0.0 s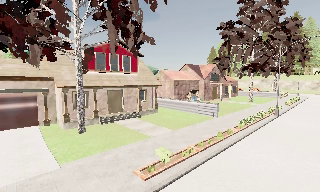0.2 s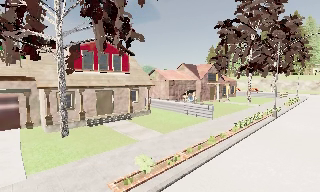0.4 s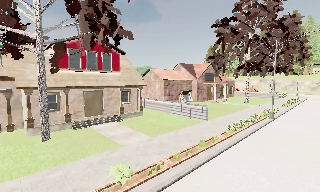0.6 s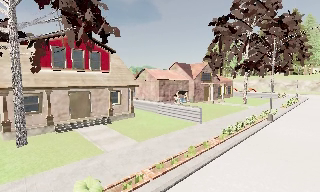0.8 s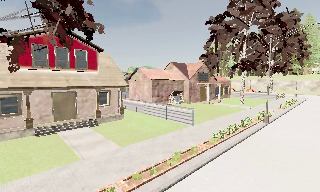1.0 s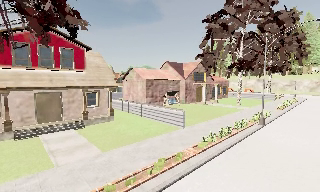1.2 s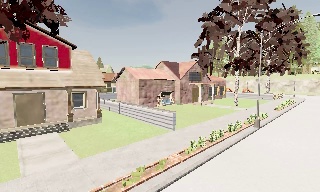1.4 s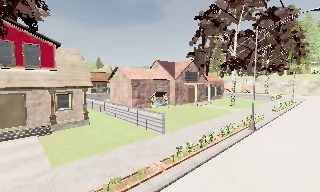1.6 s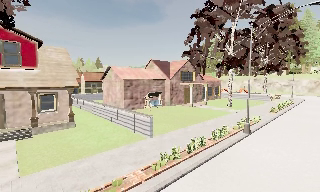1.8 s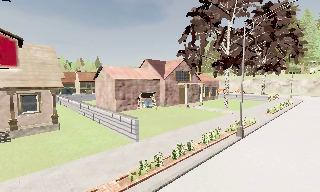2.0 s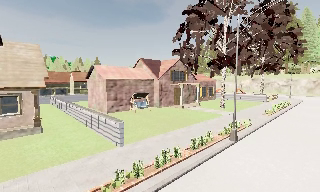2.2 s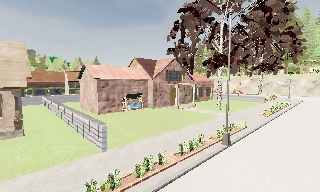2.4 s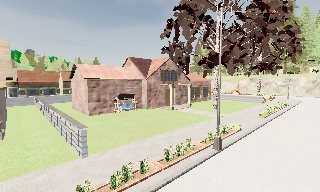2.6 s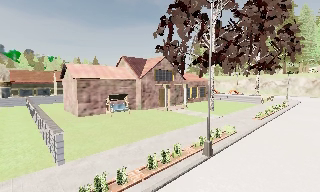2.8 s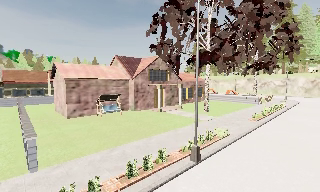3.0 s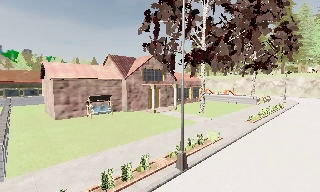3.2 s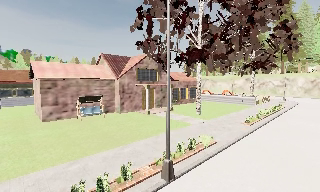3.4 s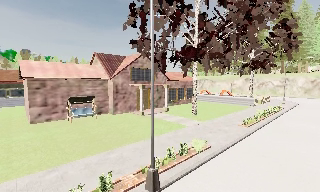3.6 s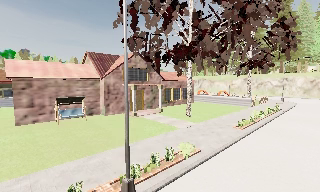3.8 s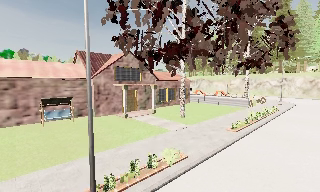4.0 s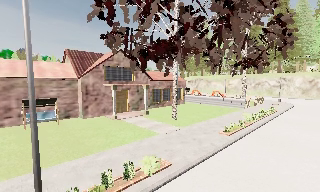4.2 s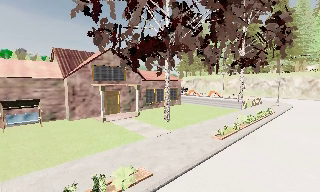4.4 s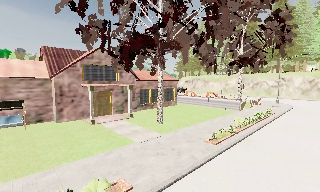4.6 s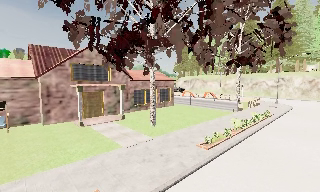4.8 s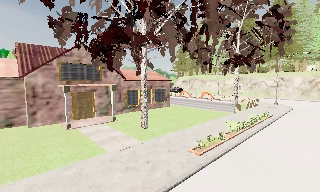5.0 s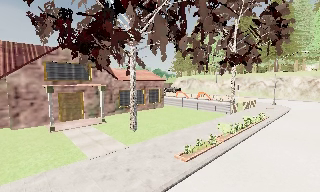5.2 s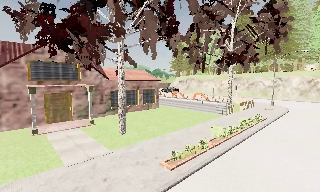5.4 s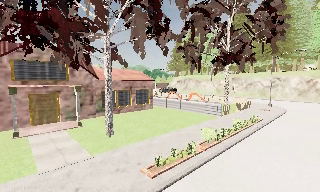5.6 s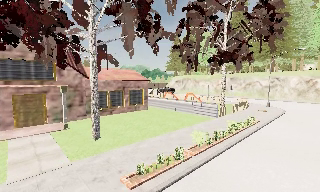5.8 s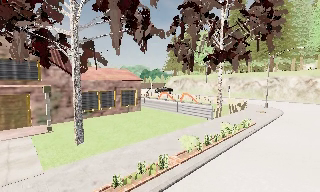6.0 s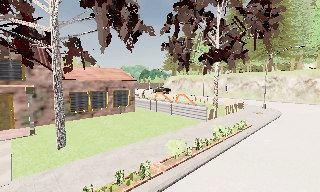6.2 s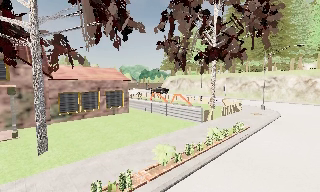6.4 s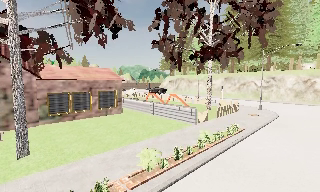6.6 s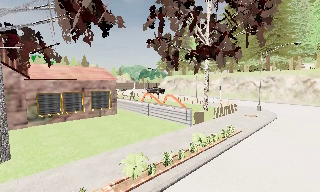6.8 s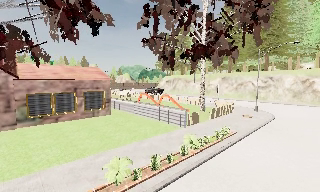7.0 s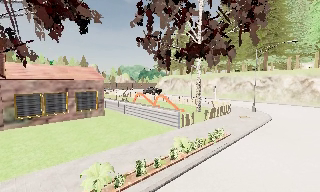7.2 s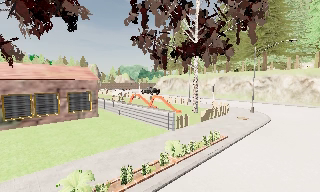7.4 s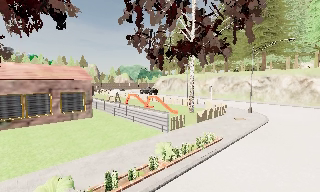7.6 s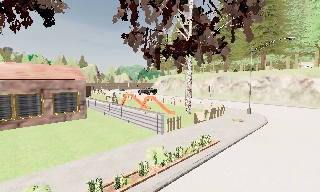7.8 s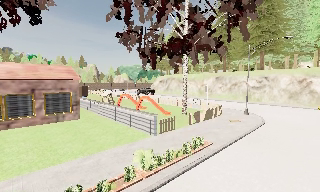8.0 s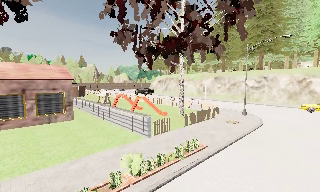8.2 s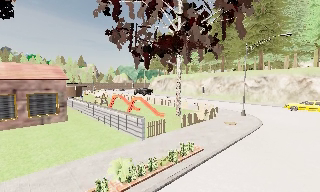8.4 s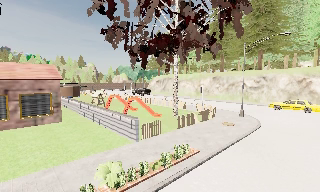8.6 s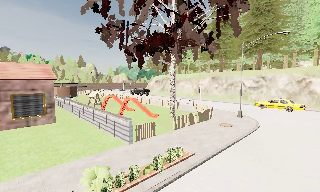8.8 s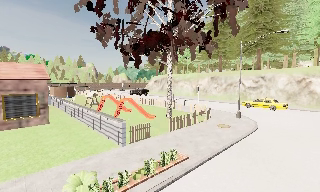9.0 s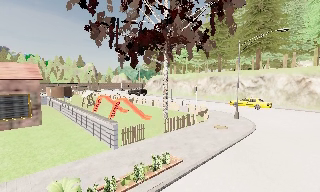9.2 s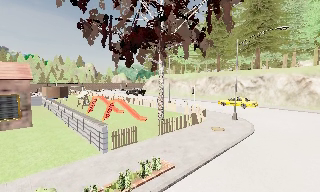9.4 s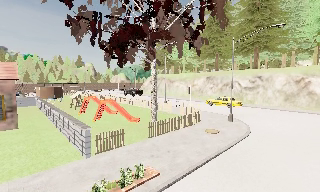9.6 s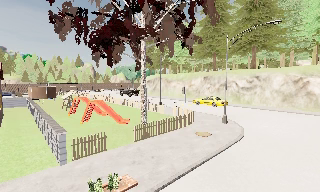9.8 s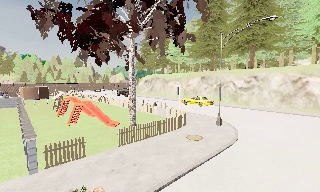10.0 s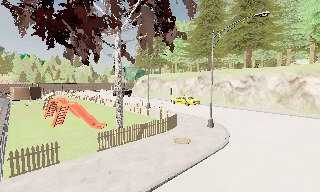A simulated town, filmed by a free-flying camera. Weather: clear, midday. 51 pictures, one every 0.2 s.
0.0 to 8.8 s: The camera travels to its right and forward, about 40 m, so close, fixed things drift to the left. It loses speed.
8.8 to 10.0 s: The camera travels to its right and forward, about 5 m, so close, fixed things drift to the left. It gains speed.
The film runs forward here.
